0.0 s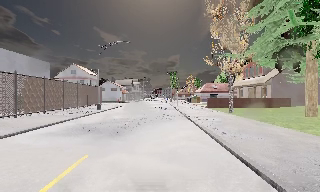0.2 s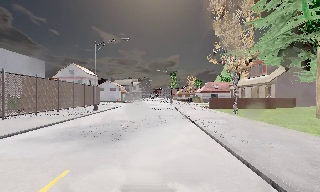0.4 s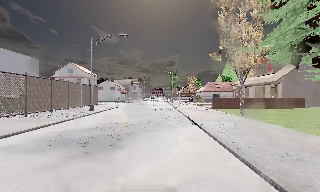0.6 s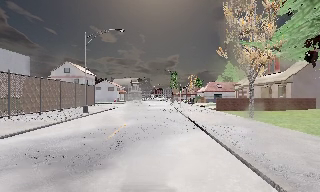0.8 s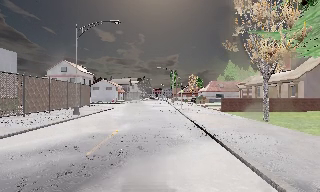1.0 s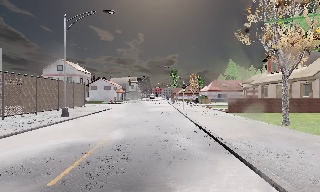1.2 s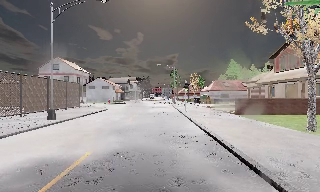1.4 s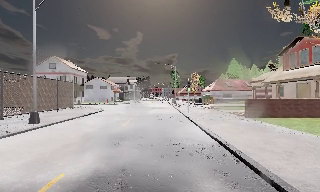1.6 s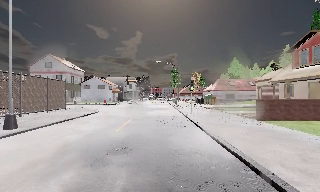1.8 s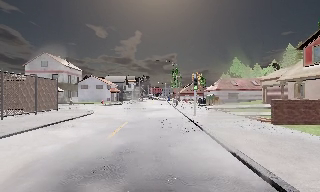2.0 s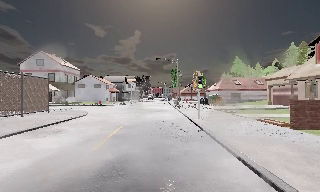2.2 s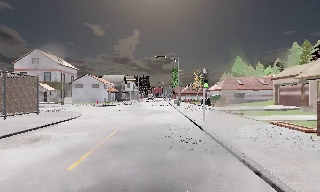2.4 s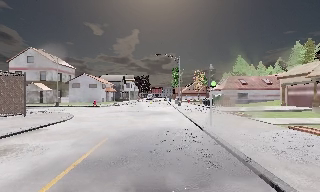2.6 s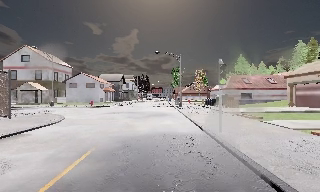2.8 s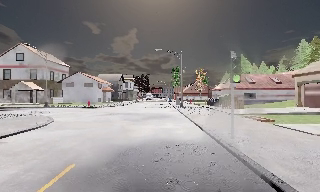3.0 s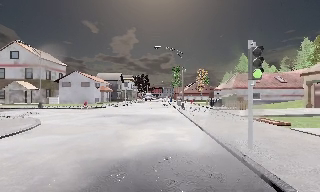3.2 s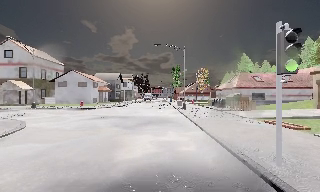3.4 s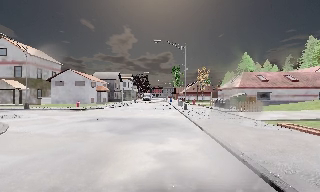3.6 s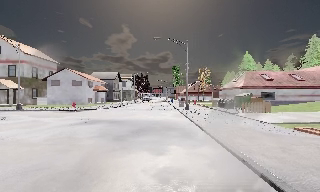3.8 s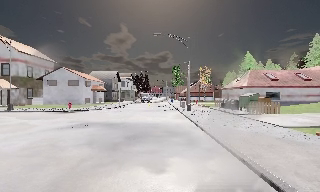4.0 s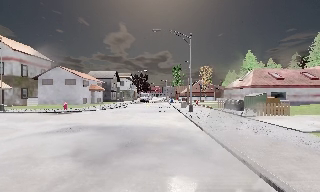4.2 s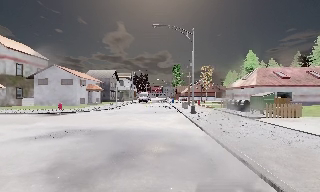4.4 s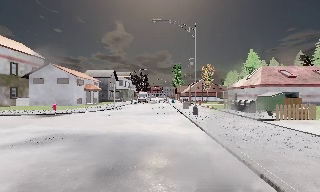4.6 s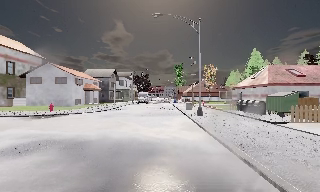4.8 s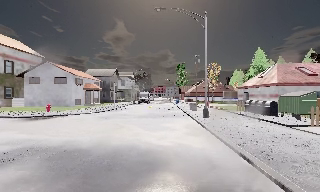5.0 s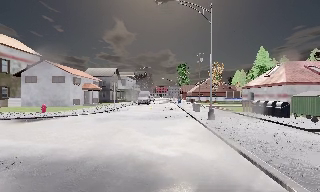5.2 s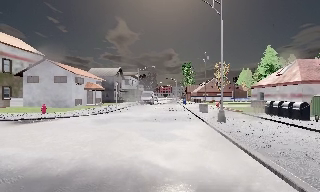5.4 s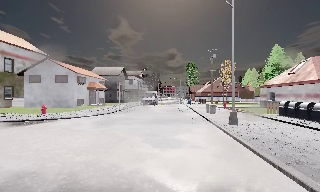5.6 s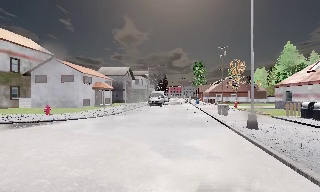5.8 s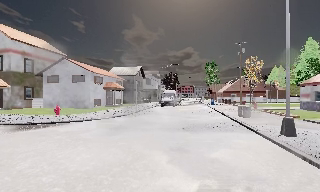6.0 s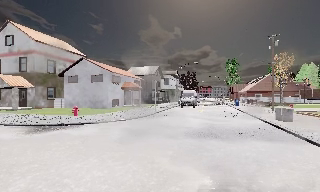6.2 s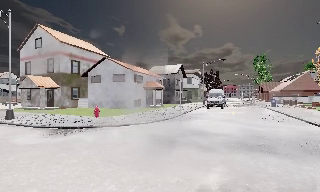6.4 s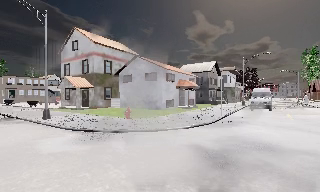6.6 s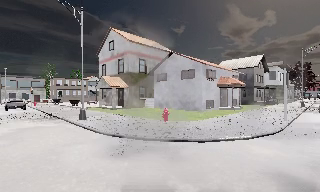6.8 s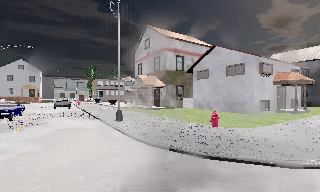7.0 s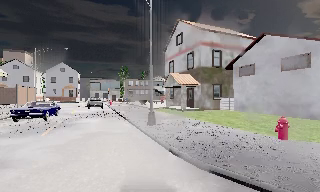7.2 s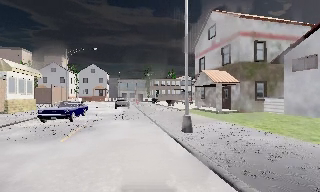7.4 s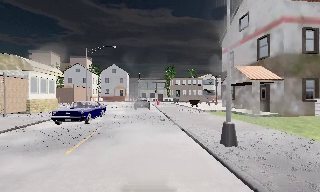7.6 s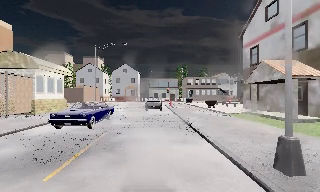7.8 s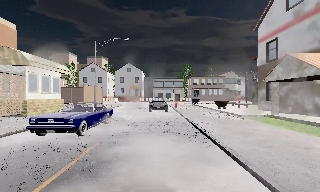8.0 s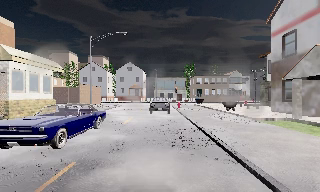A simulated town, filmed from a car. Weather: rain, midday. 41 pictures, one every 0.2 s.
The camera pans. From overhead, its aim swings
counterclockwise.
The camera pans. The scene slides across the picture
to the right.
0.0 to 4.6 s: The camera travels forward, about 25 m, so what stands in front looms larger.
4.6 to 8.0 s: The camera swings to its left by about 90 degrees, and the scene slides to the right. It travels forward, about 20 m. It gains speed.
The film runs forward here.
